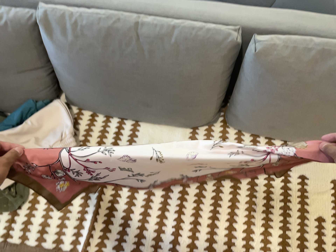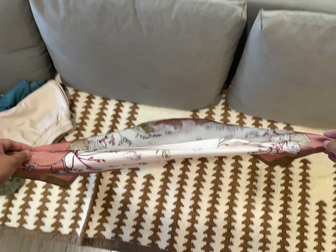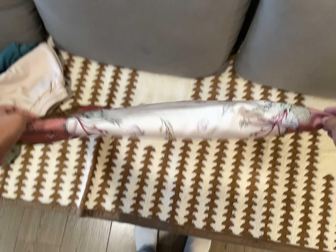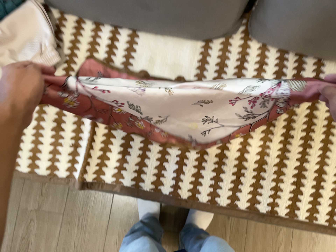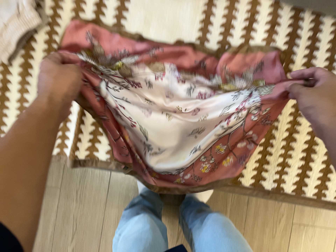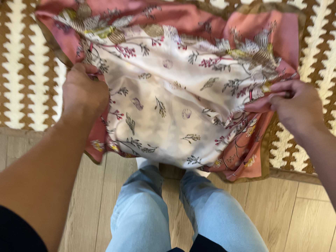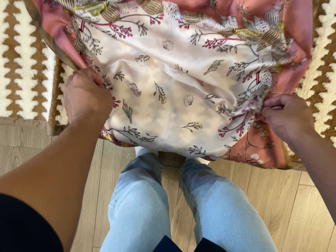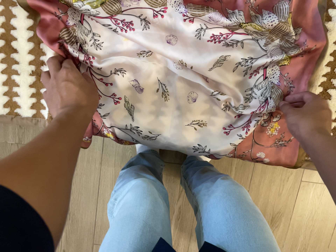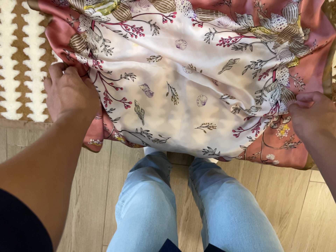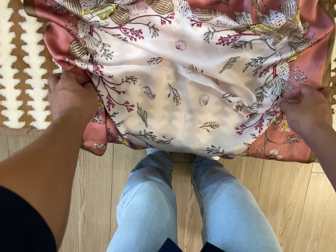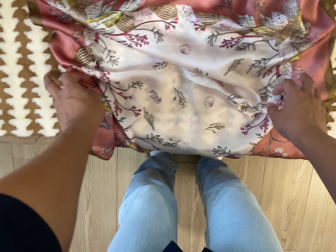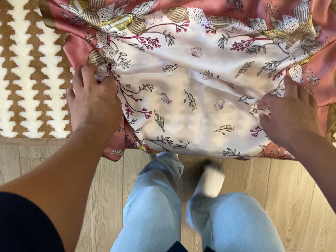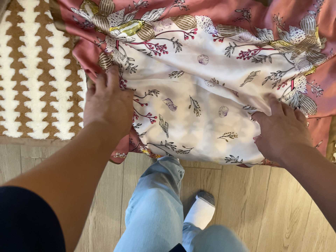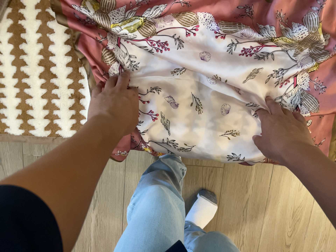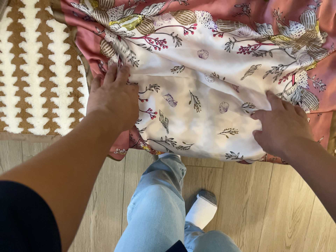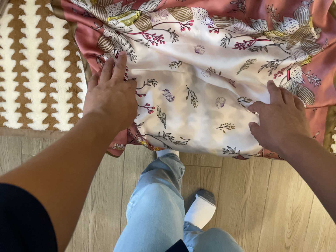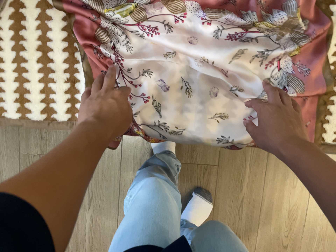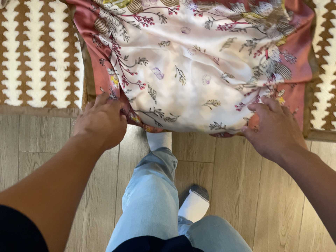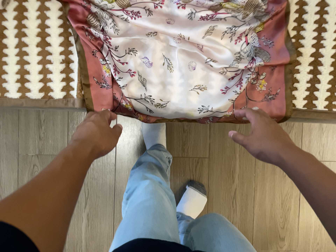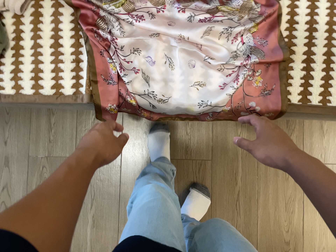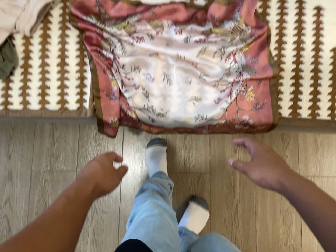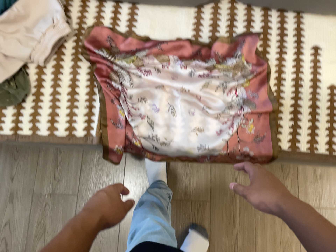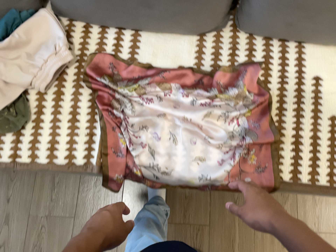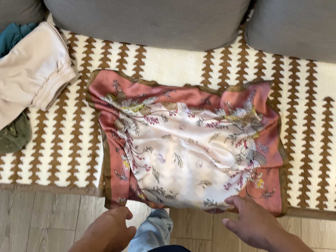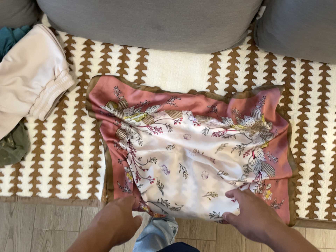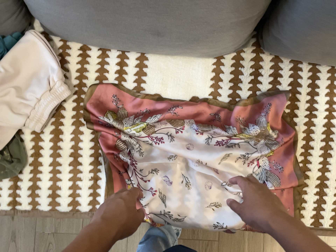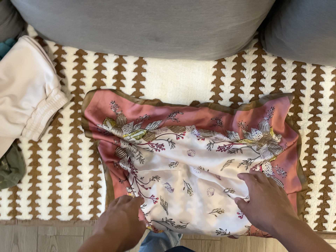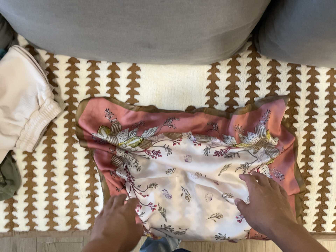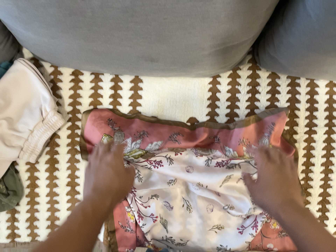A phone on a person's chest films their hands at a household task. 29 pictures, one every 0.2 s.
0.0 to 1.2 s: The camera travels forward, about 34 cm. Its aim tips toward the bottom of its view by about 35 degrees, and the scene shifts upward.
1.2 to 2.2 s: The camera travels to its left, about 9 cm, so close, fixed things drift to the right.
2.2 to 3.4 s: The camera travels toward the bottom of its view, about 16 cm. Its aim tips toward the top of its view by about 10 degrees.
3.4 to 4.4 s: The camera travels backward and toward the bottom of its view, about 16 cm, so what stands in front gets smaller. Its aim tips toward the top of its view by about 20 degrees, and the scene shifts downward.
4.4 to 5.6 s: The camera travels toward the top of its view, about 34 cm, so close, fixed things drift downward. Its aim tips toward the bottom of its view by about 10 degrees.
The film runs backward here.
